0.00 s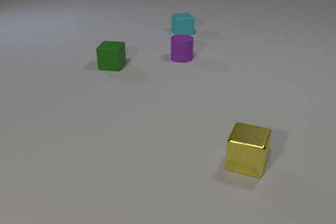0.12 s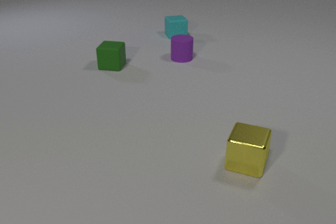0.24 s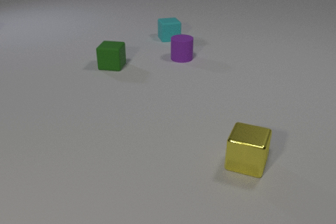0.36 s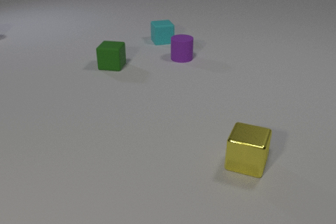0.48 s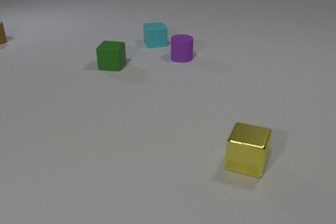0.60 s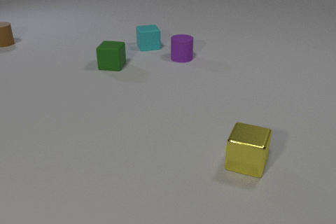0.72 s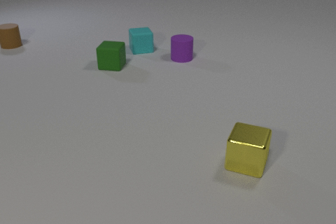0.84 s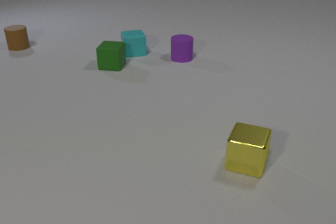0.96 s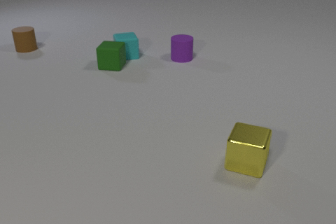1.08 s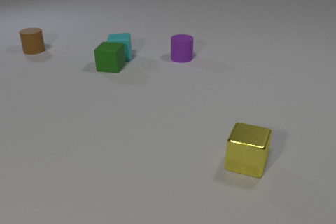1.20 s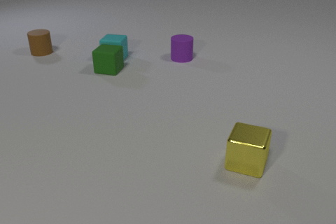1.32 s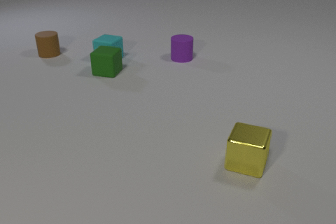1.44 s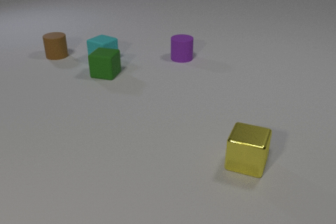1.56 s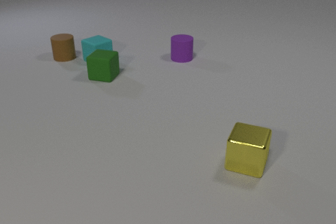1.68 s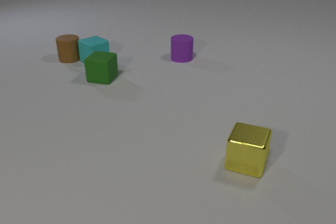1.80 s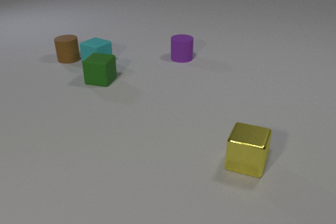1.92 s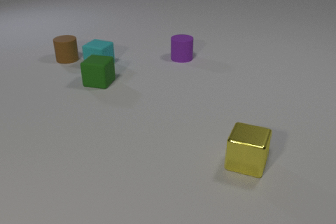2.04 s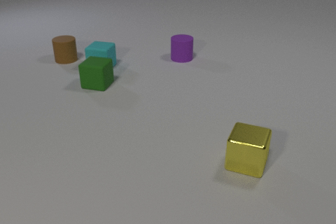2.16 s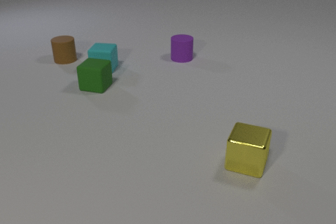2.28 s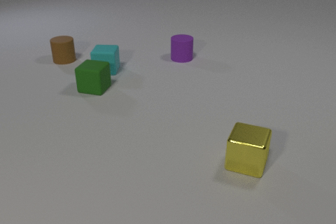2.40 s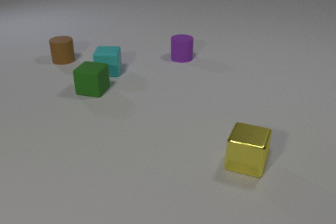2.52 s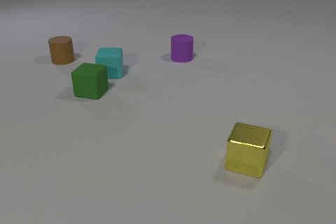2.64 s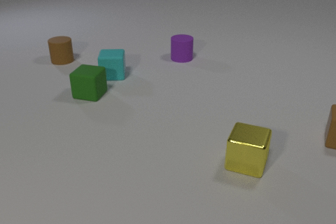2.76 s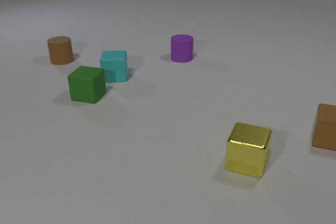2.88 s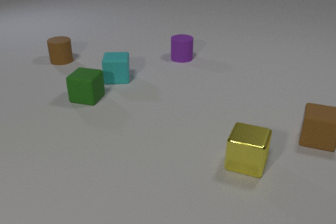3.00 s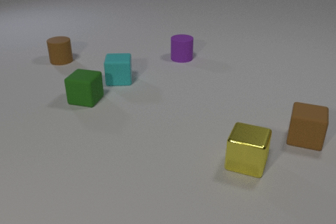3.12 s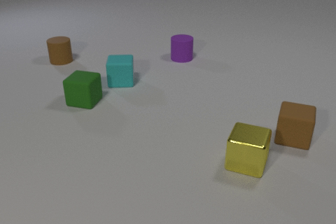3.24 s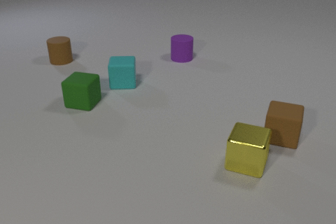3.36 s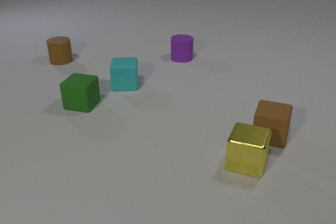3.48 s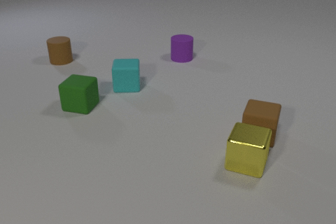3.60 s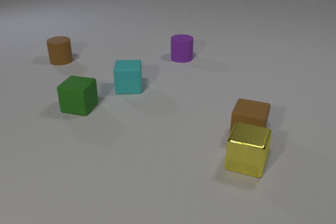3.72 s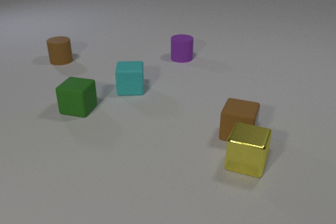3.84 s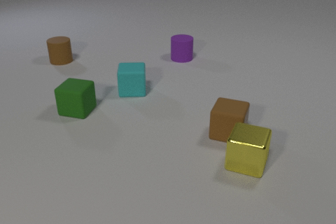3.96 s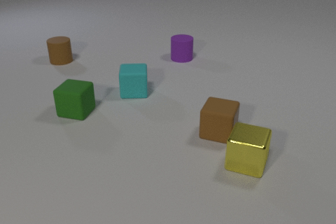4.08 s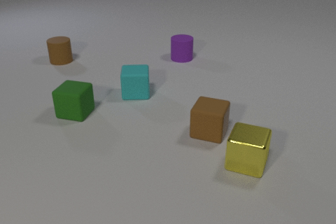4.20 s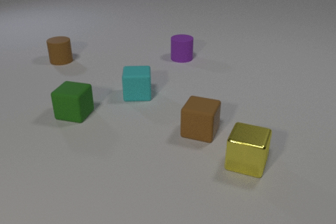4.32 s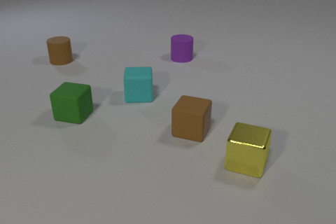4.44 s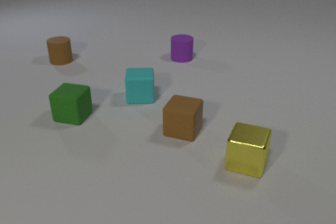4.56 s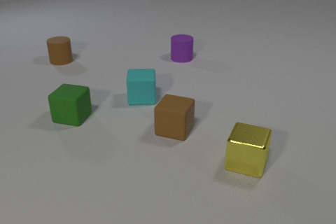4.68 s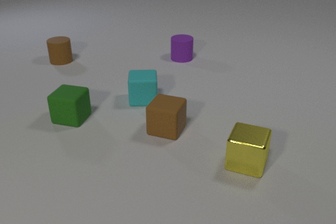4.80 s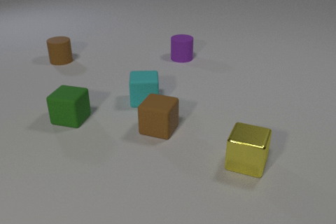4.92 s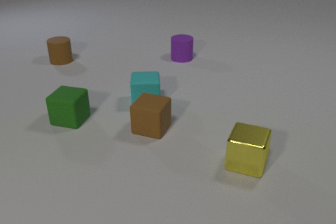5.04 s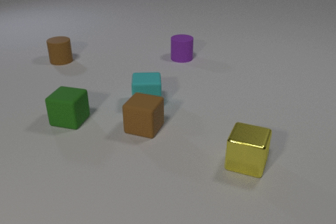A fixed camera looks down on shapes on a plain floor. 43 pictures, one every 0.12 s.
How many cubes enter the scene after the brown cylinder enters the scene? 1.
What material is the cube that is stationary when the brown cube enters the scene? metal.
Are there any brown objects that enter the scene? yes.
0.00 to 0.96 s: The cyan rubber cube slides toward the camera and to the left. The brown rubber cylinder comes in at the left edge, slides toward the camera and to the right.
0.96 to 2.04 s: The cyan rubber cube slides to the left and toward the camera, spins so that its near face slides to the left, clockwise seen from above. The green rubber cube slides toward the camera. The brown rubber cylinder slides toward the camera and to the right. The cyan rubber cube and the green rubber cube collide. The cyan rubber cube and the brown rubber cylinder collide.
2.04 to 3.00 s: The cyan rubber cube slides toward the camera and to the right. The green rubber cube slides toward the camera. The brown rubber cylinder slides to the left. The brown rubber cube comes in at the right edge, slides to the left.
3.00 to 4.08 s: The cyan rubber cube slides toward the camera and to the right. The green rubber cube slides toward the camera and to the left. The brown rubber cube slides to the left.
4.08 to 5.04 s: The cyan rubber cube slides toward the camera and to the right. The green rubber cube slides toward the camera. The brown rubber cube slides to the left.
